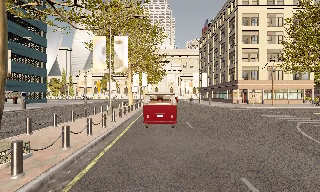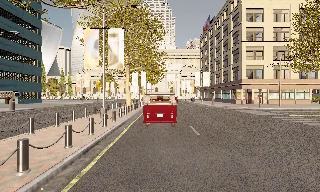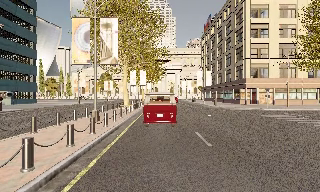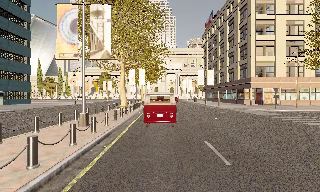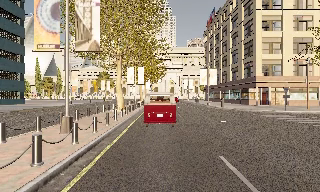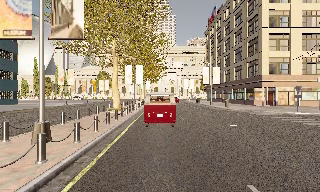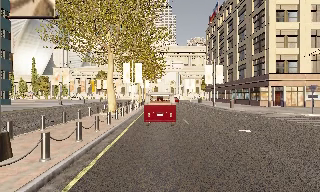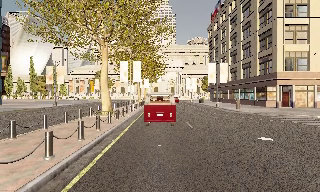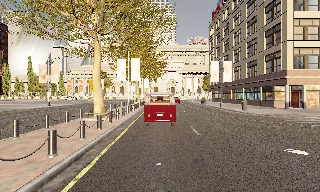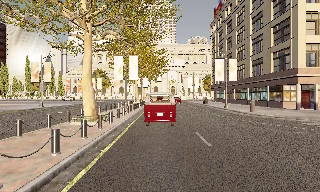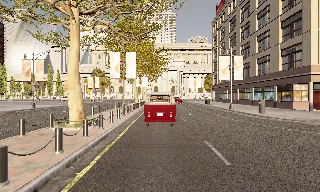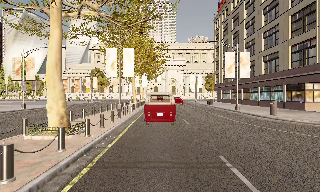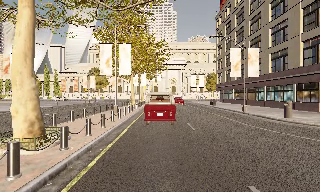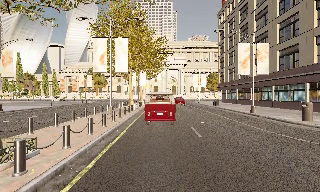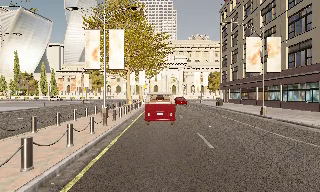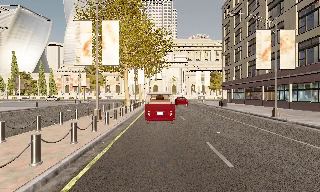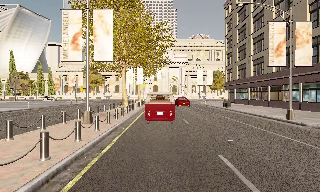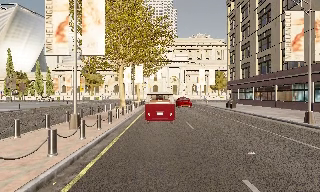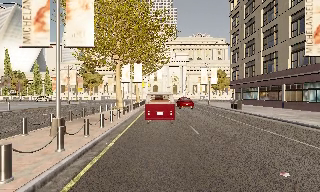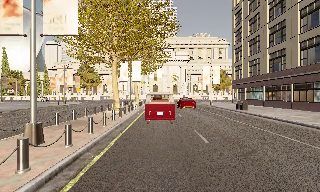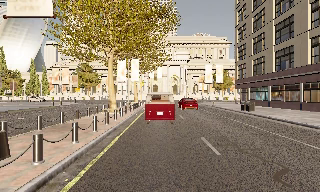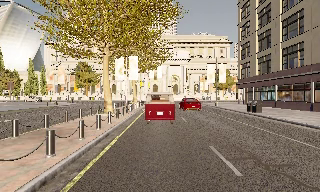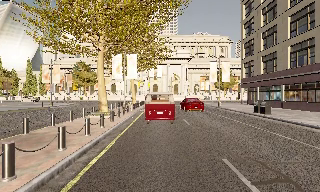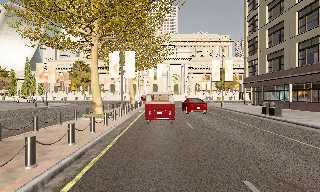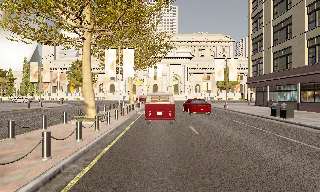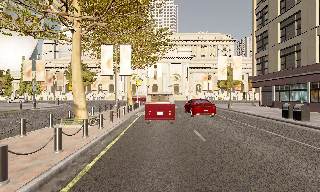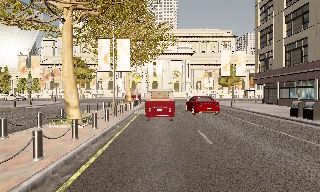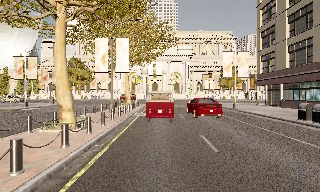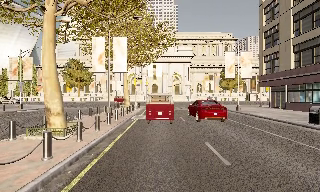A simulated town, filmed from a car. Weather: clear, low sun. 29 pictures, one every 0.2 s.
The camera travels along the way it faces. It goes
forward.
0.0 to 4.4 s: The camera travels forward, about 30 m, so what stands in front looms larger.
4.4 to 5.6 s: The camera travels forward, about 6 m, so what stands in front looms larger. It loses speed.
The film runs forward here.
